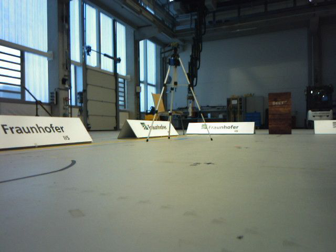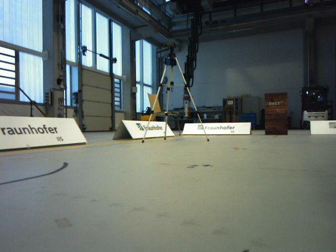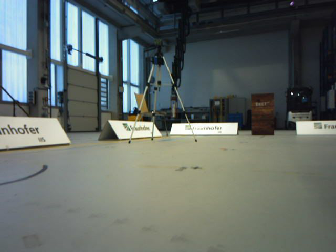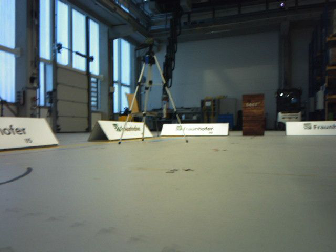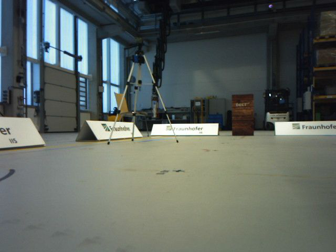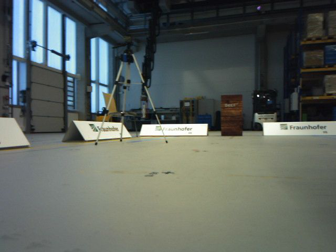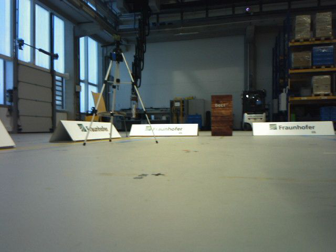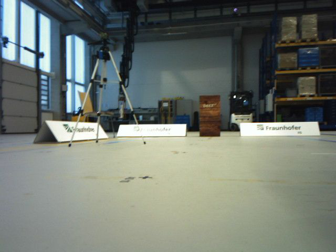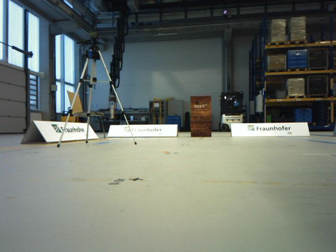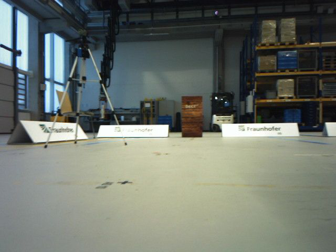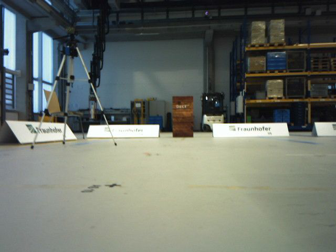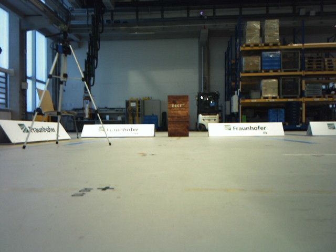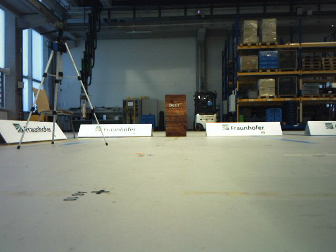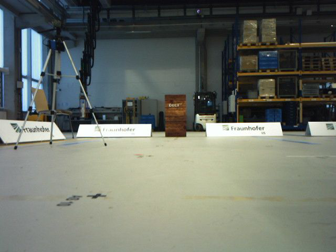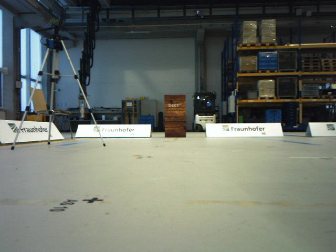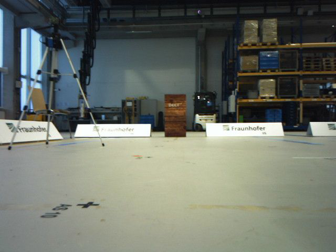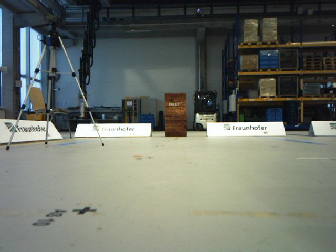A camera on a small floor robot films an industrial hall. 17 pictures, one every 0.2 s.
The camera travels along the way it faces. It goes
forward.
0.0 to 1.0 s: The camera travels forward, about 0.2 m, so what stands in front looms larger.
1.0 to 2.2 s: The camera swings to its right by about 10 degrees, and the scene slides to the left. It travels forward, about 0.2 m, so what stands in front looms larger.
2.2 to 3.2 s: The camera travels forward, about 0.2 m, so what stands in front looms larger.
The film runs forward here.
